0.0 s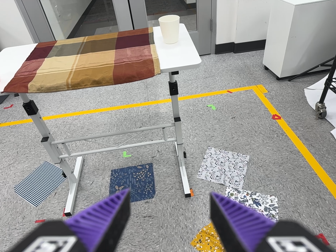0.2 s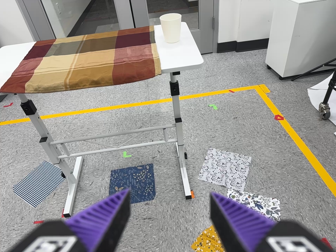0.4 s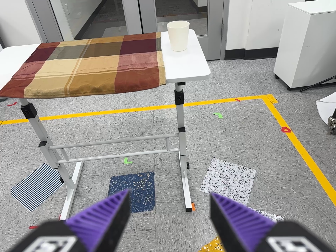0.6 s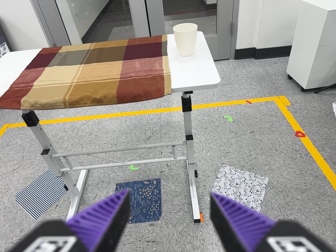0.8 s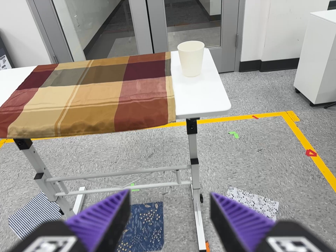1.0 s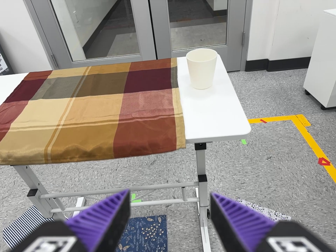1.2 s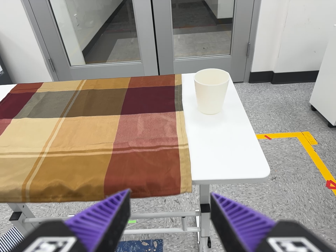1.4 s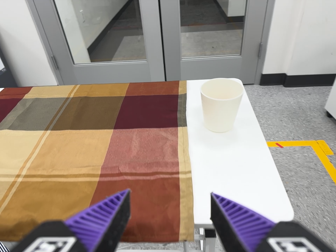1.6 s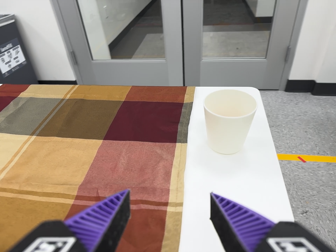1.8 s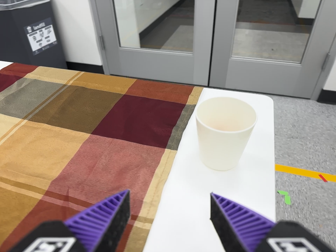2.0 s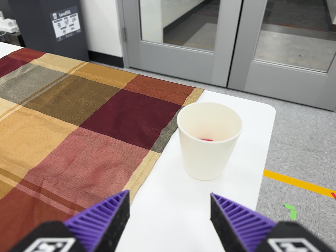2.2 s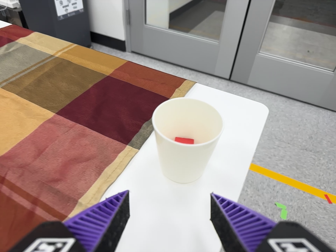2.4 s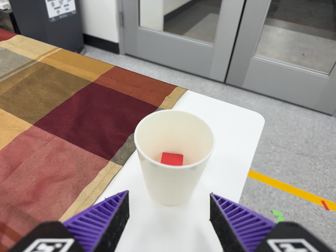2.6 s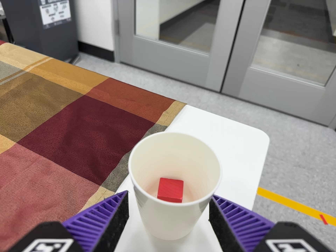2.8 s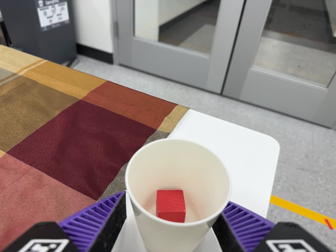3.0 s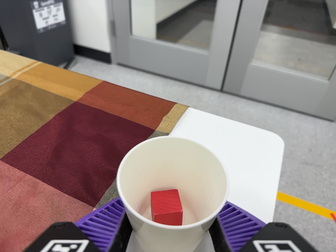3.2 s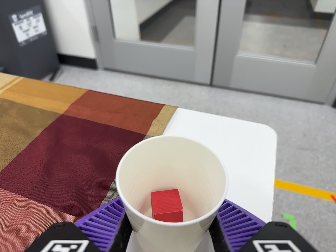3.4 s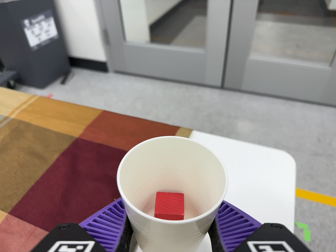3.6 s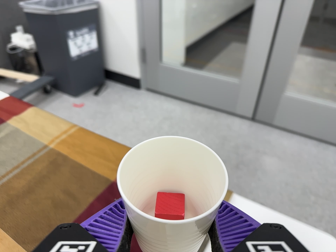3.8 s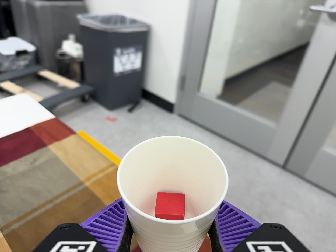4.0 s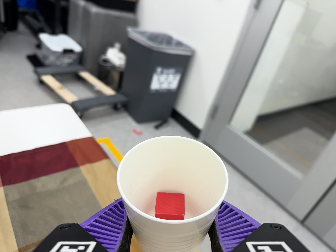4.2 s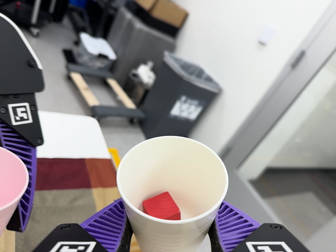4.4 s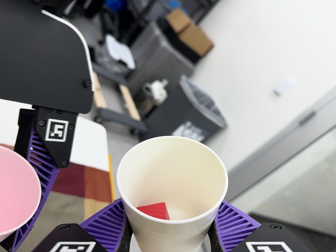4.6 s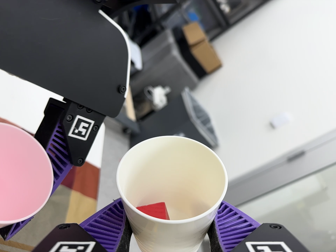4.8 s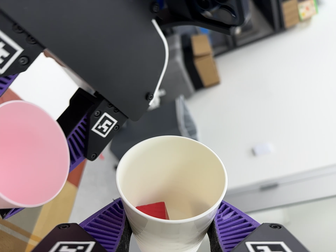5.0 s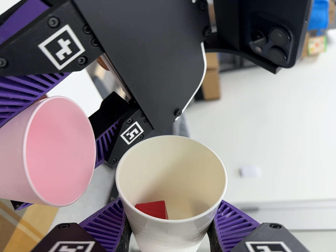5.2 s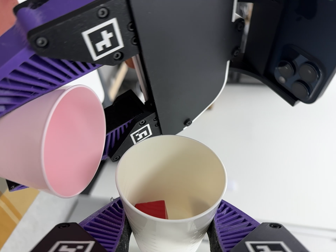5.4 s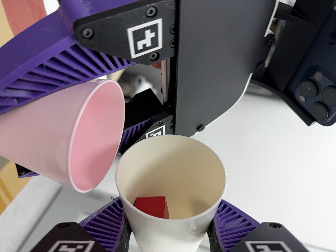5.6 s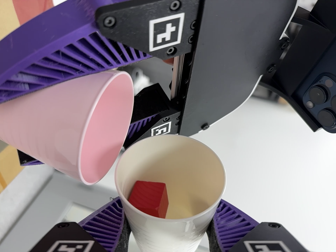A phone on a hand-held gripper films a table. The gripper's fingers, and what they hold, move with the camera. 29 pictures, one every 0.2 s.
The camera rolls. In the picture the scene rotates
clockwise.
0.0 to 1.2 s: The camera travels forward and toward the top of its view, about 40 cm, so what stands in front looms larger.
1.2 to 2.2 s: The camera pans to its left by about 15 degrees. It travels forward, to its right and toward the top of its view, about 32 cm, so what stands in front looms larger. It rolls about its line of sight by about 25 degrees, and the scene rotates clockwise.
2.2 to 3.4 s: The camera travels forward and toward the top of its view, about 12 cm, so what stands in front looms larger.
3.4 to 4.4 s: The scene slides to the right, as the camera pans about 15 degrees to its left. It travels toward the top of its view and to its left, about 28 cm, so close, fixed things drift downward. Its aim tips toward the top of its view by about 20 degrees, and the scene shifts downward. It rolls about its line of sight by about 65 degrees, and the scene rotates clockwise.
4.4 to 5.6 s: The camera pans to its right by about 15 degrees. It travels to its left, about 14 cm. It rolls about its line of sight by about 60 degrees, and the scene rotates clockwise.
The film runs forward here.
